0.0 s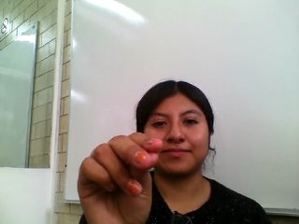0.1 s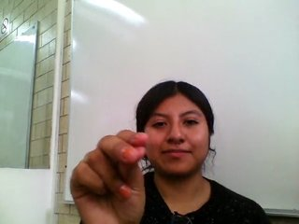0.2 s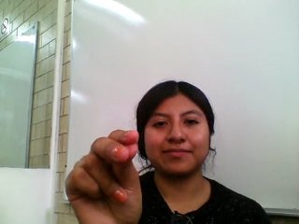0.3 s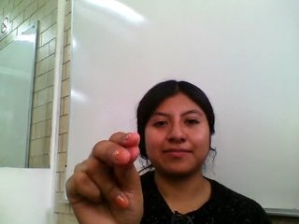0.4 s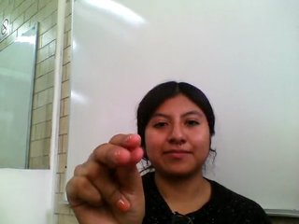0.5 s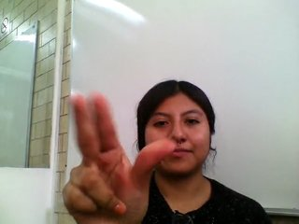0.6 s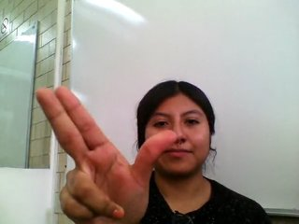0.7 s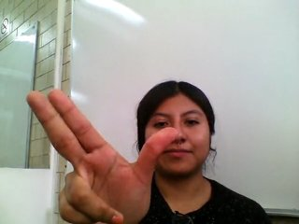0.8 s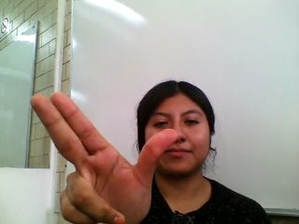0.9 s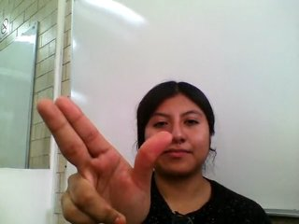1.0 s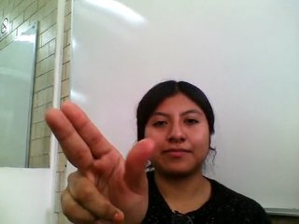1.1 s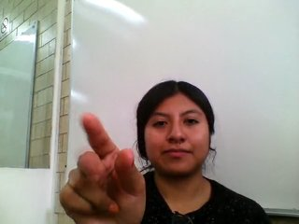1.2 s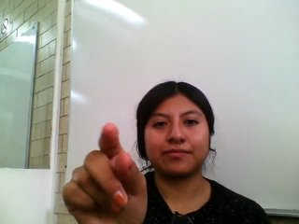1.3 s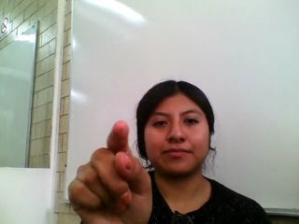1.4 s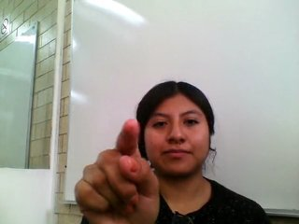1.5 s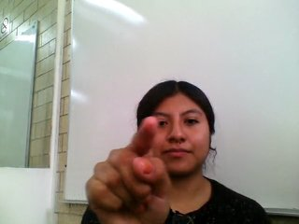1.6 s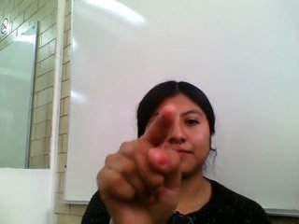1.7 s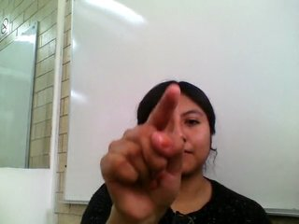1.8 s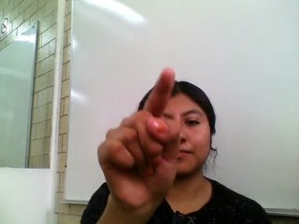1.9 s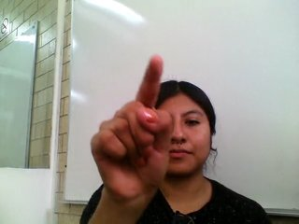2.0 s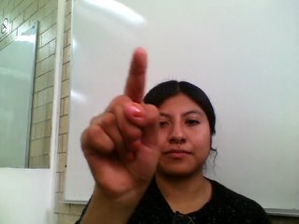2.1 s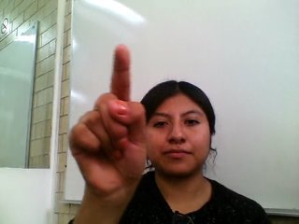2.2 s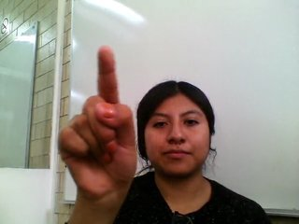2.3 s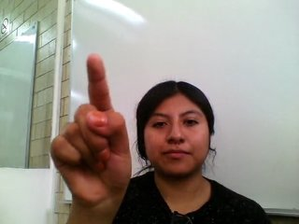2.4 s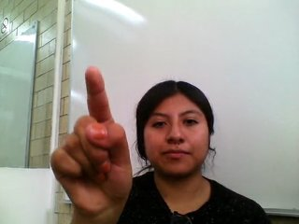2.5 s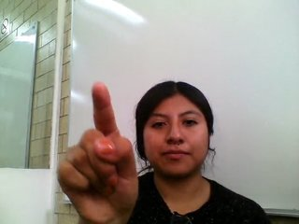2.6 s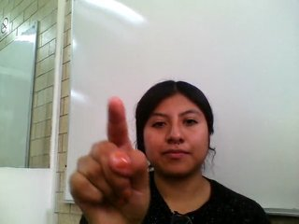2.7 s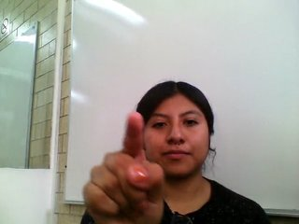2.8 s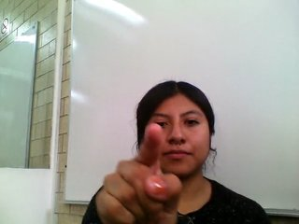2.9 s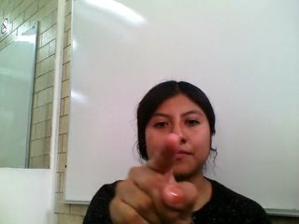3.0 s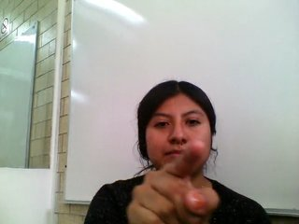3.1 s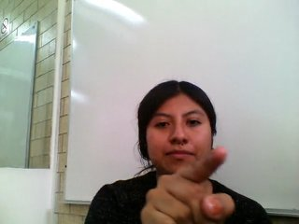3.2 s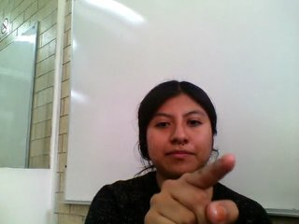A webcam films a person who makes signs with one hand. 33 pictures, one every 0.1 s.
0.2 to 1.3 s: Zoom in.
1.4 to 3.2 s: Pointing with one finger.
